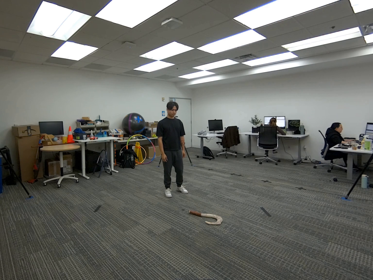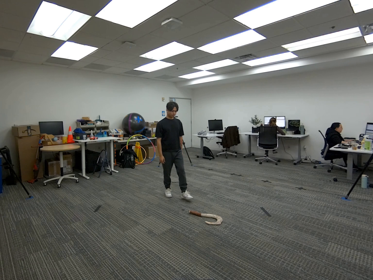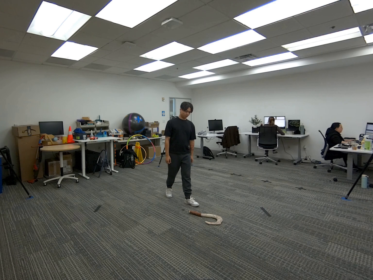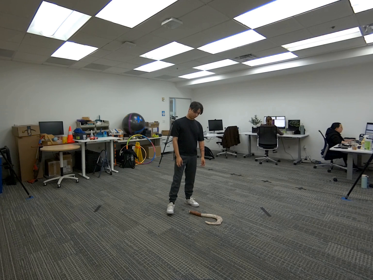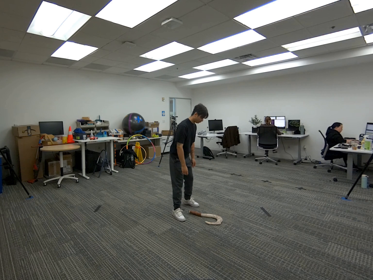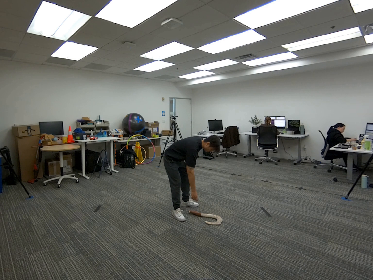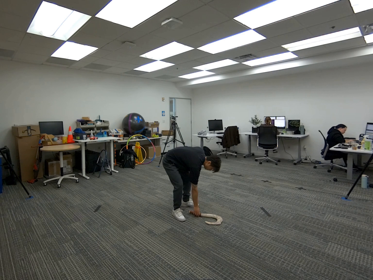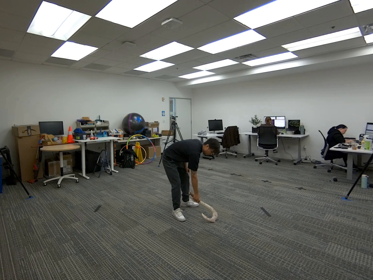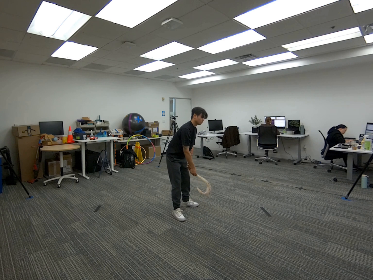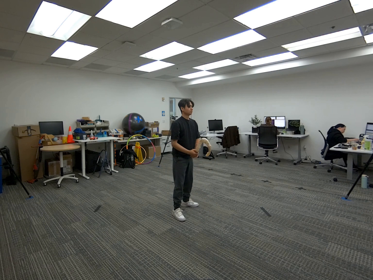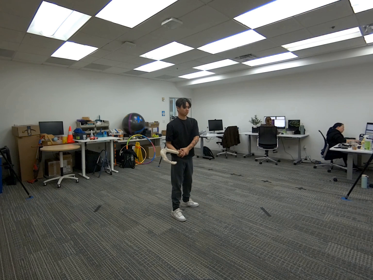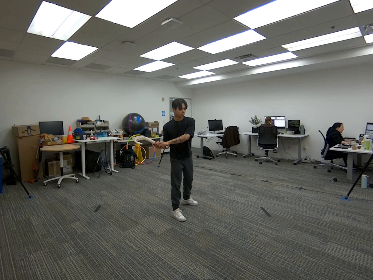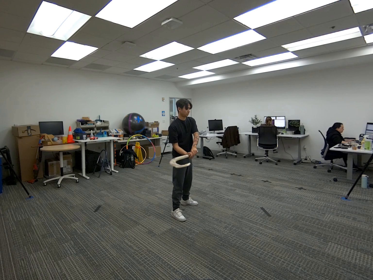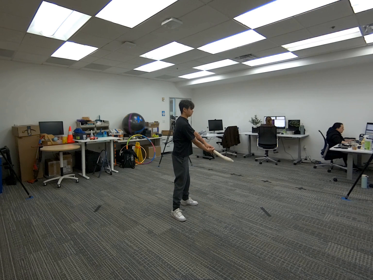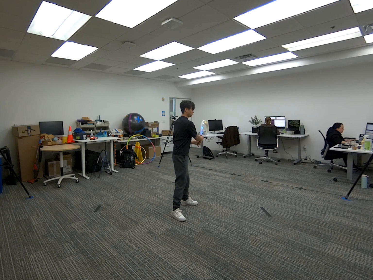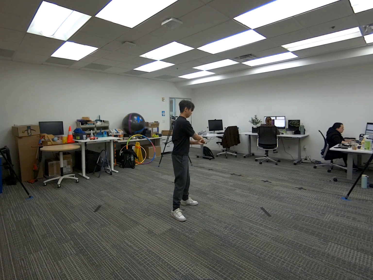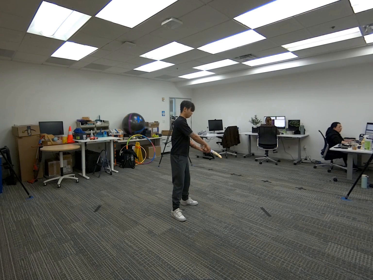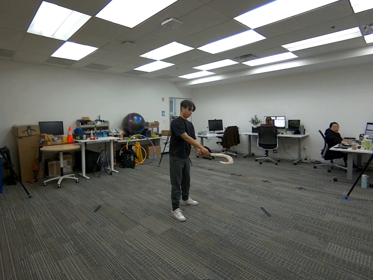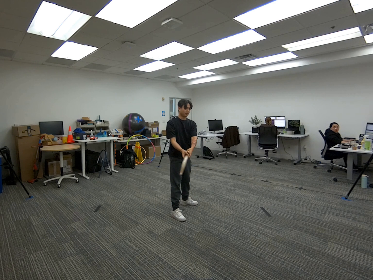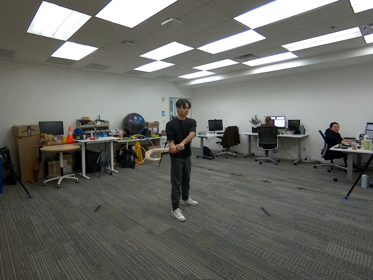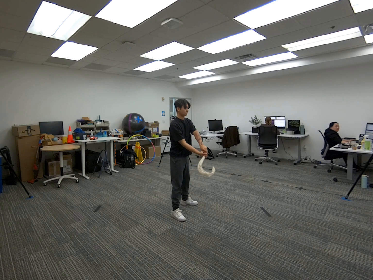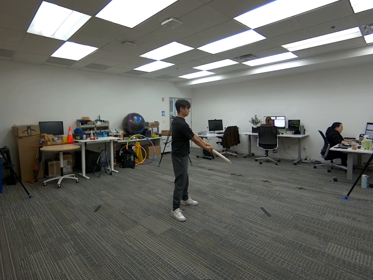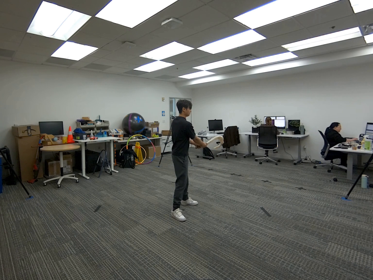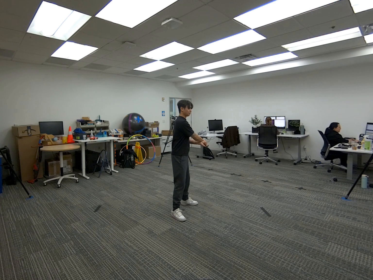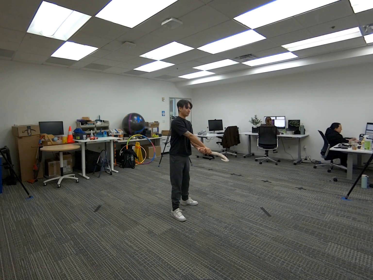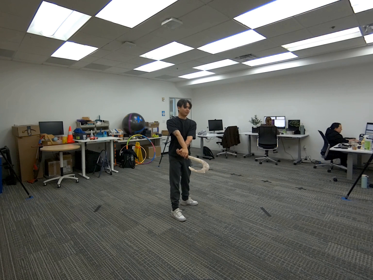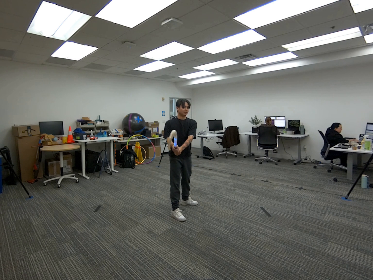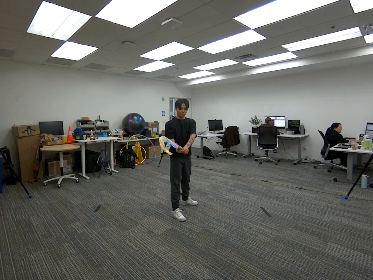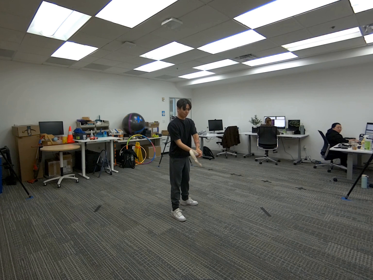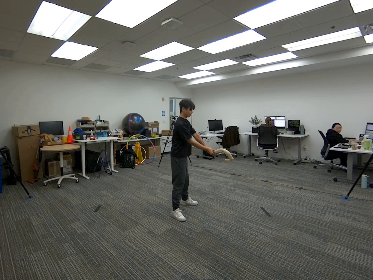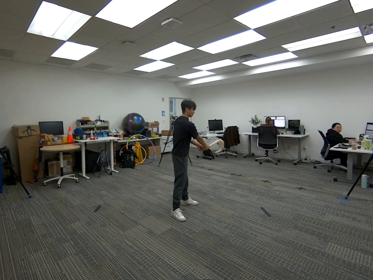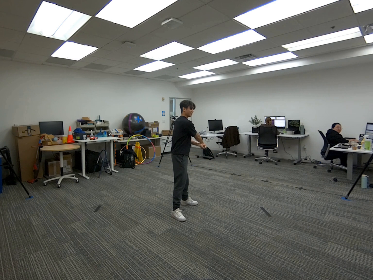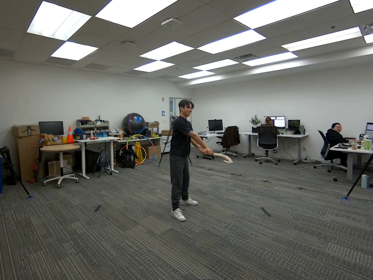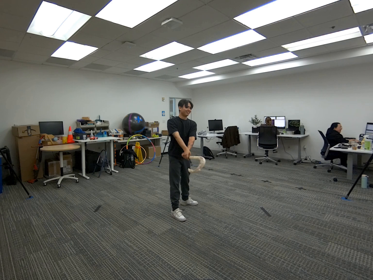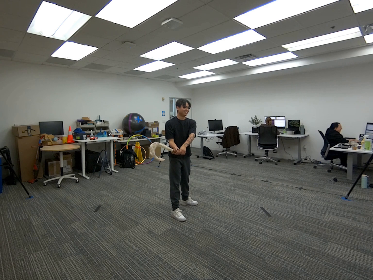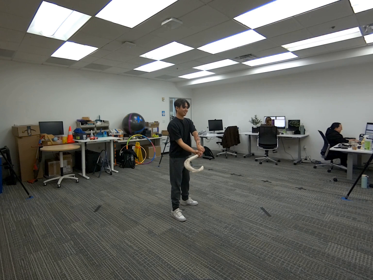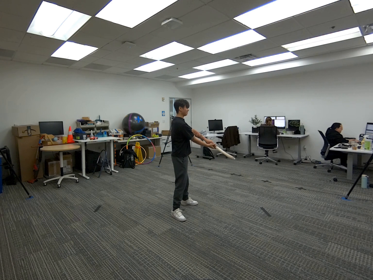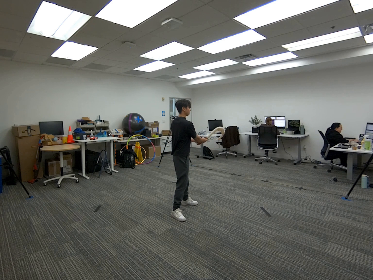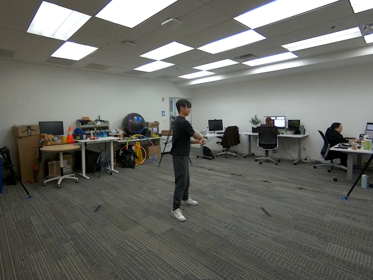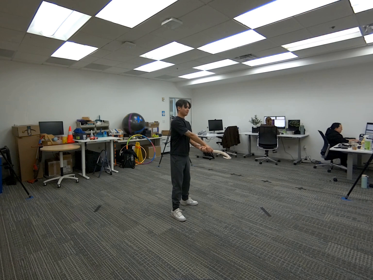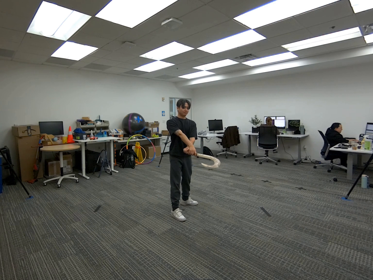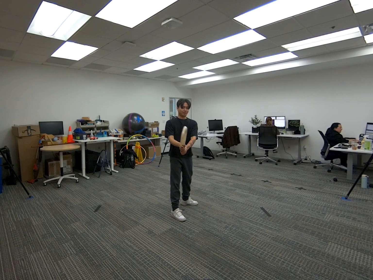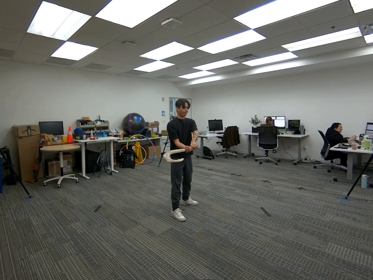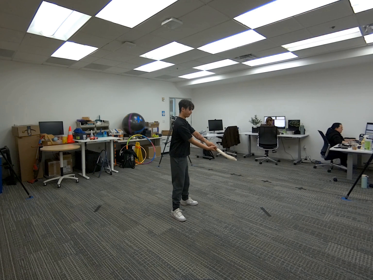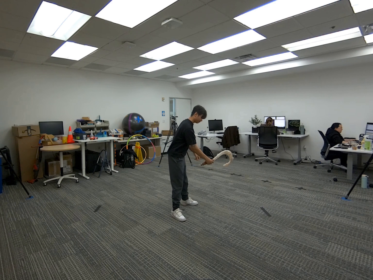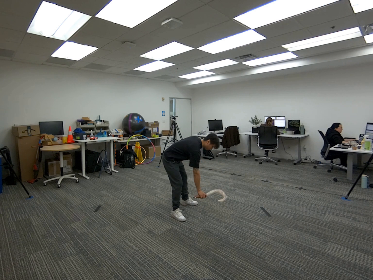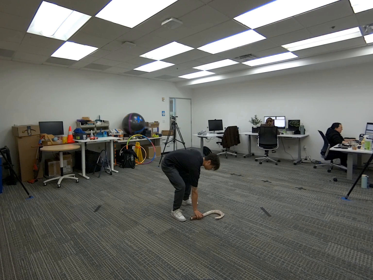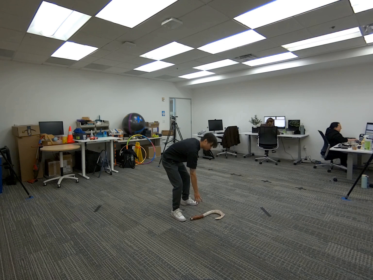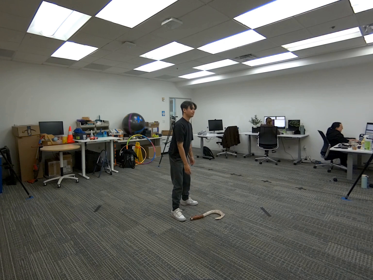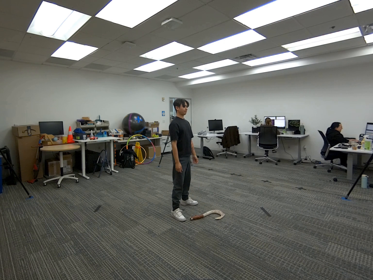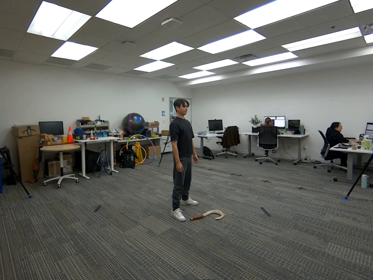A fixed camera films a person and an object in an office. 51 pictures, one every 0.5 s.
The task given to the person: Walk toward the large big fish hook lying on the floor. Reach down with both hands and pick up the hook from the floor. Rotate your torso side to side, swinging the hook in a horizontal motion in front of your body.
